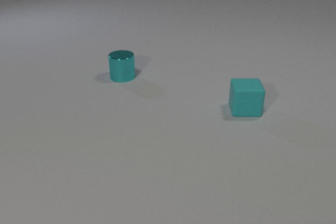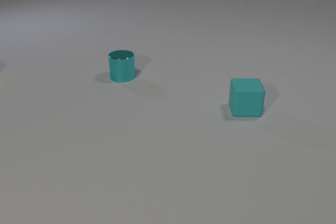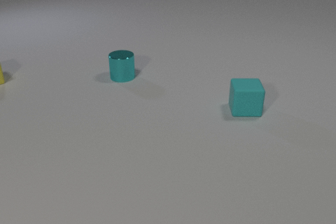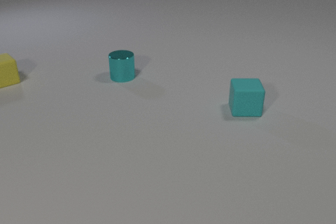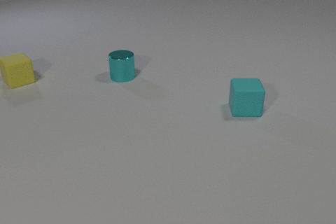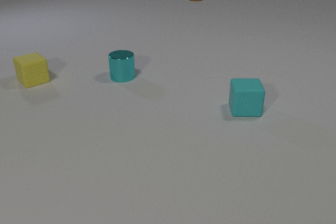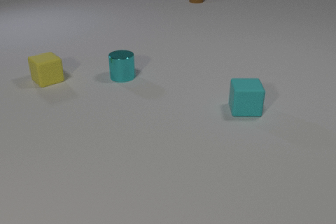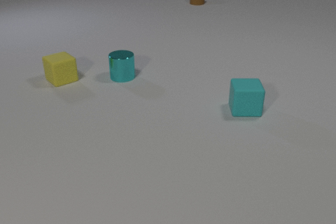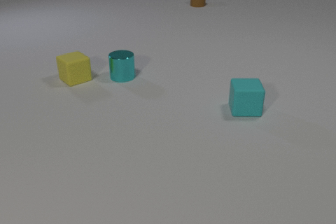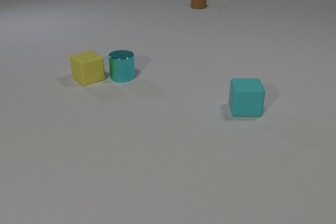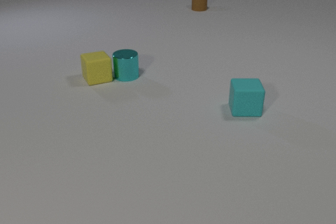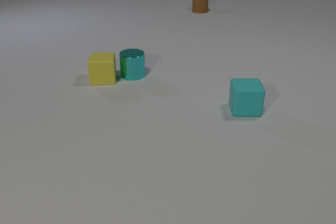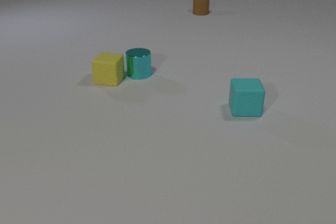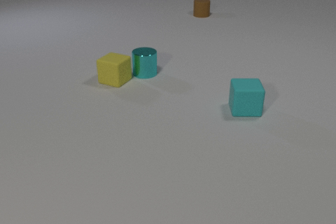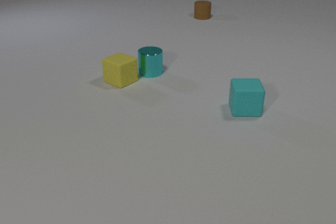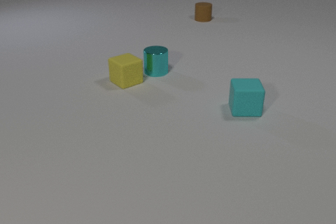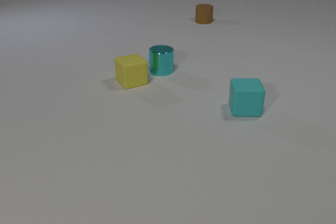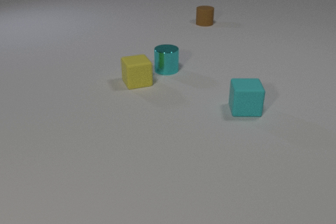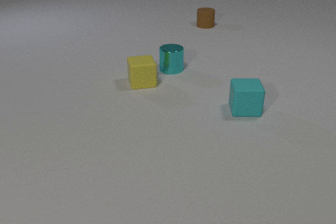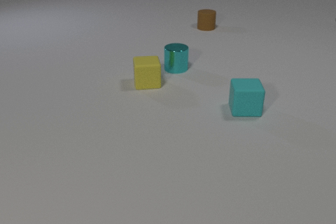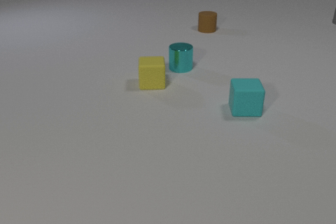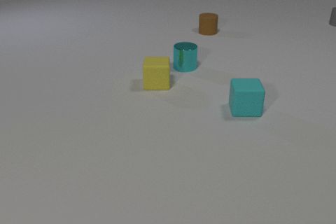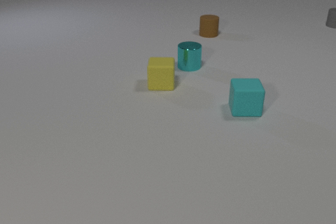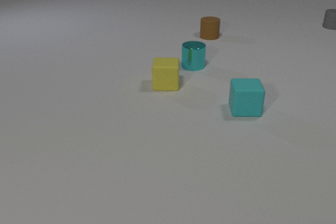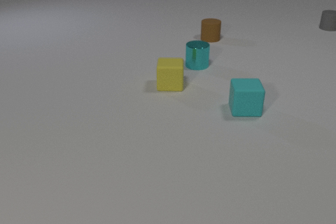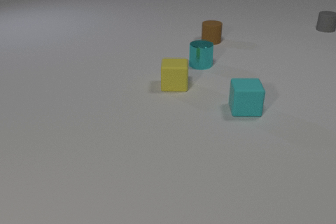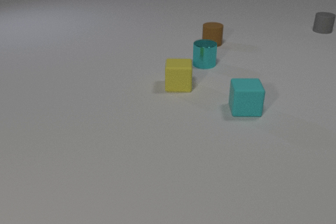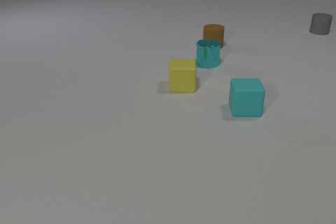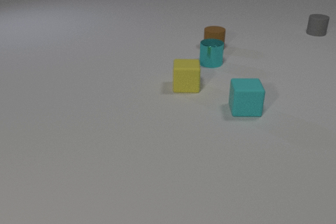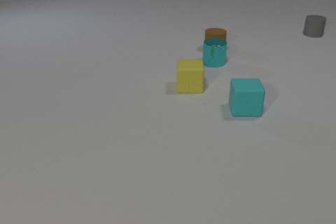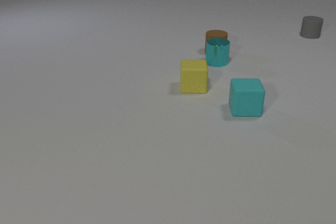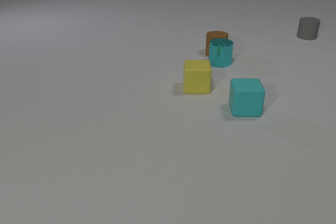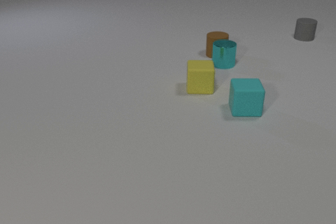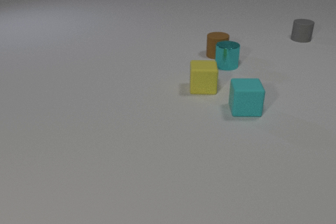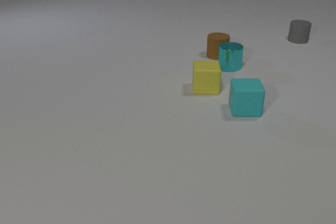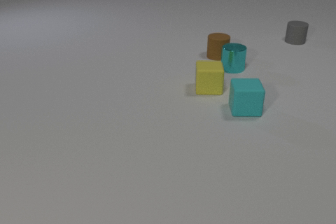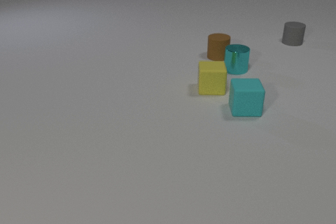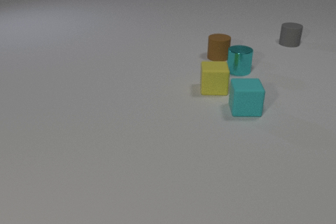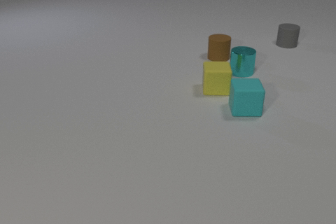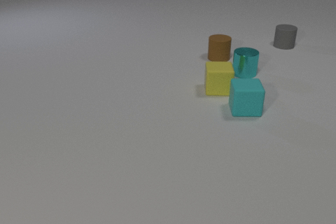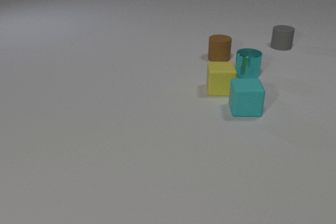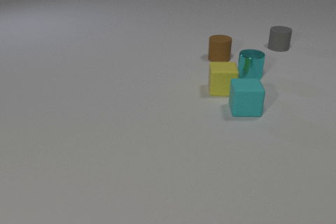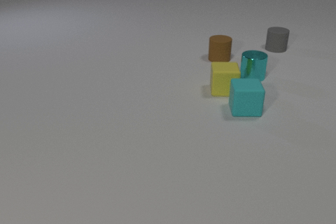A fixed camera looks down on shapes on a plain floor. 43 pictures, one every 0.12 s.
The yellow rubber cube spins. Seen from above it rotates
clockwise.
The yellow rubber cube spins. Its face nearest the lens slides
to the left.
0.00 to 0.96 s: The yellow rubber cube comes in at the left edge, slides to the right. The brown rubber cylinder comes in at the top edge, slides toward the camera.
0.96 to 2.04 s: The yellow rubber cube slides to the right, spins so that its near face slides to the left, clockwise seen from above. The cyan metal cylinder slides to the right. The brown rubber cylinder slides toward the camera. The yellow rubber cube and the cyan metal cylinder collide.
2.04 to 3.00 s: The yellow rubber cube slides to the right, spins so that its near face slides to the left, clockwise seen from above. The cyan metal cylinder slides to the right and away from the camera. The gray rubber cylinder comes in at the right edge, slides toward the camera and to the left. The brown rubber cylinder slides toward the camera.
3.00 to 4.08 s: The yellow rubber cube slides to the right. The cyan metal cylinder slides to the right. The gray rubber cylinder slides toward the camera and to the left. The brown rubber cylinder slides toward the camera. The cyan metal cylinder and the brown rubber cylinder collide.
4.08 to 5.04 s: The yellow rubber cube slides to the right. The cyan metal cylinder slides to the right and toward the camera. The gray rubber cylinder slides toward the camera and to the left. The brown rubber cylinder slides toward the camera.
Are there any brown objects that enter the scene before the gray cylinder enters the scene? yes.
What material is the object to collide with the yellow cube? metal.
How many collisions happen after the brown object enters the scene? 2.
